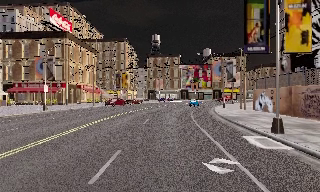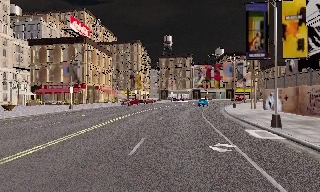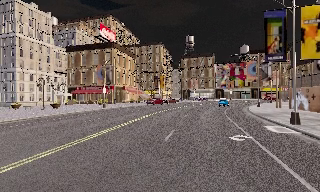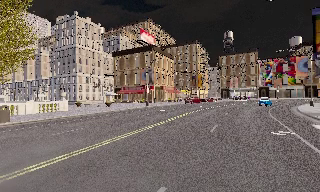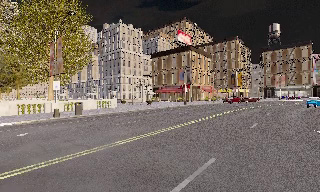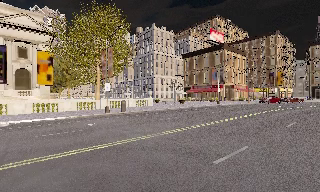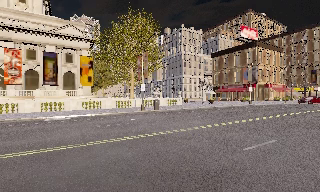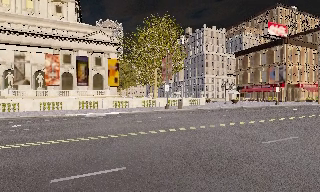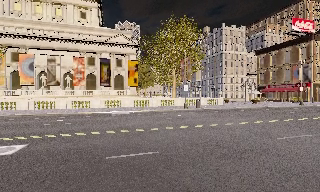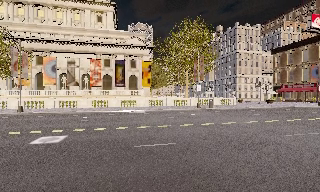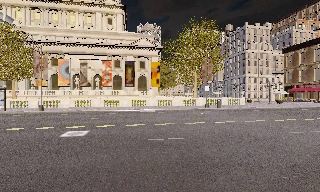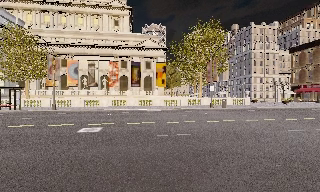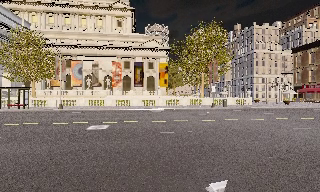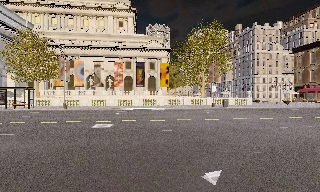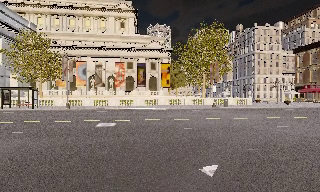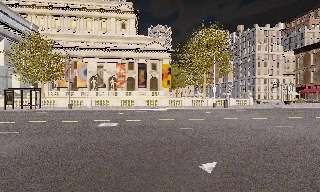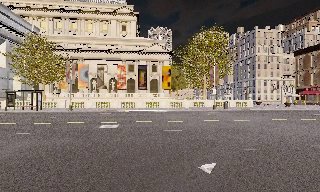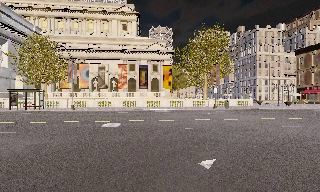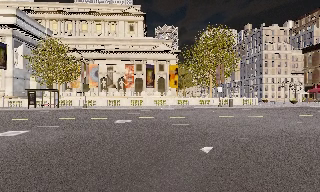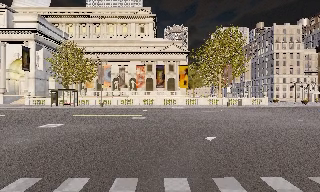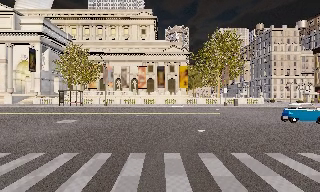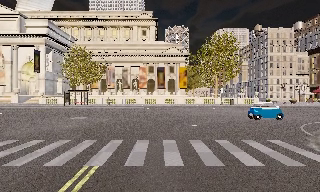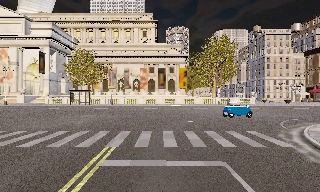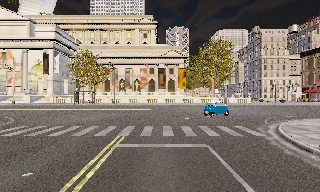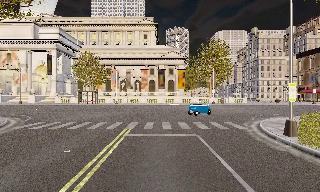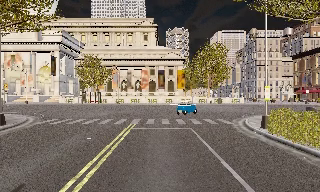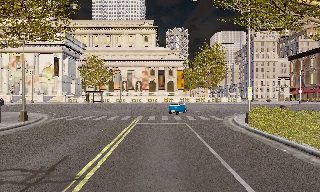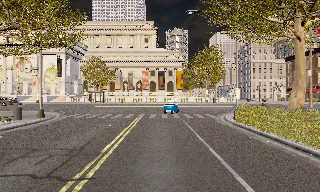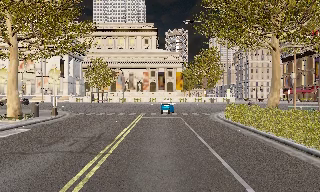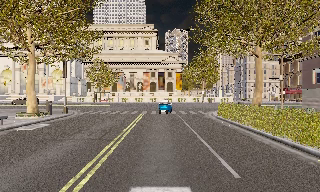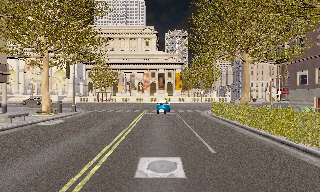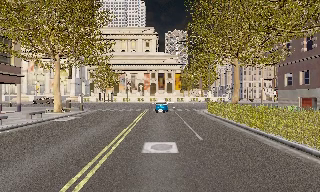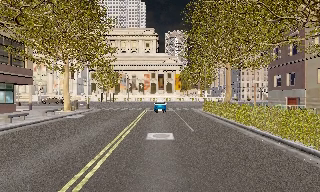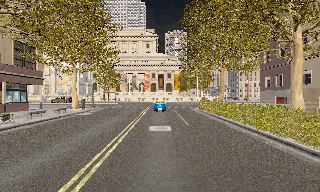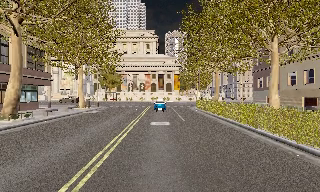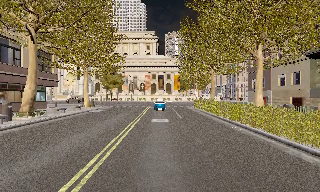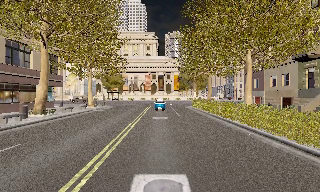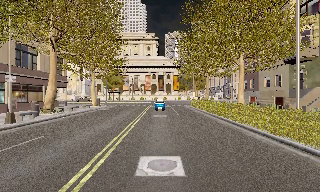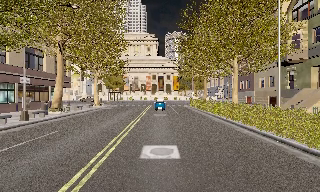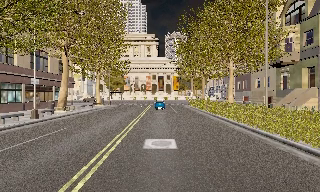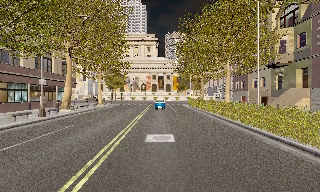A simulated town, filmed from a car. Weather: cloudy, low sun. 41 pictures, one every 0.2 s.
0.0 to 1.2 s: The camera pans to its left, which is counterclockwise from overhead, by about 55 degrees. It travels backward, about 9 m.
1.2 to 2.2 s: The camera pans to its left, which is counterclockwise from overhead, by about 20 degrees. It travels backward, about 5 m, so what stands in front gets smaller. It loses speed.
2.2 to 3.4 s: The camera travels backward, about 2 m, so what stands in front gets smaller. It loses speed.
3.4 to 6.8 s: The camera travels backward, about 25 m, so what stands in front gets smaller.
6.8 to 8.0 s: The camera travels backward, about 6 m, so what stands in front gets smaller. It loses speed.
The film runs backward here.
